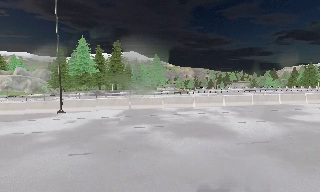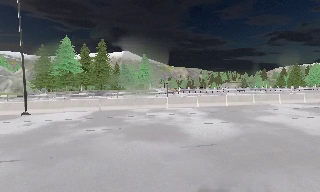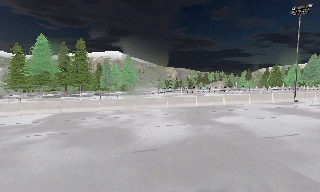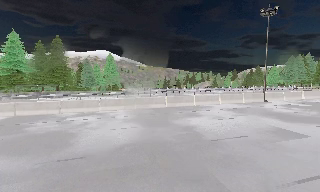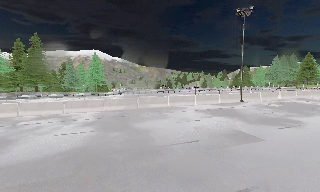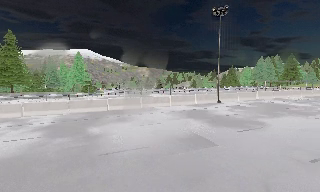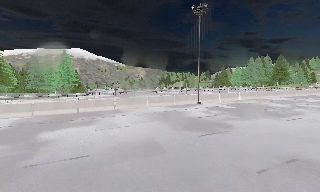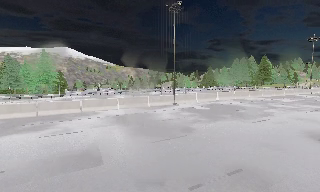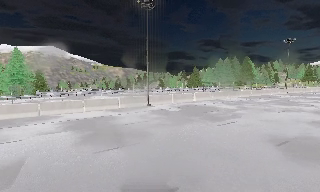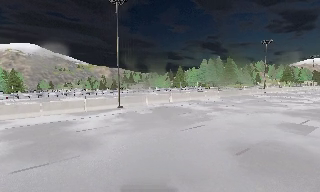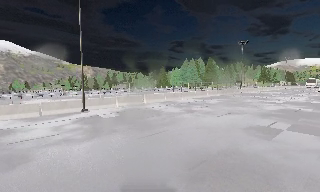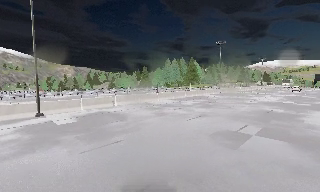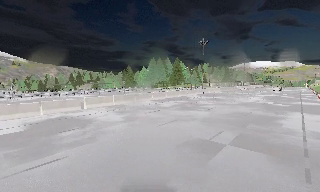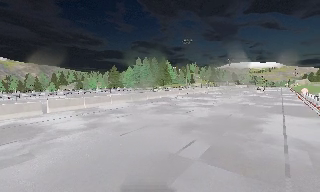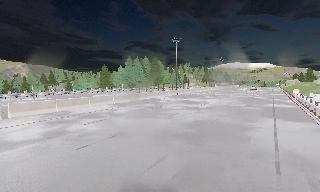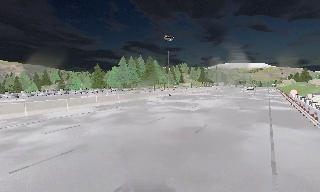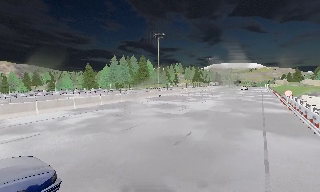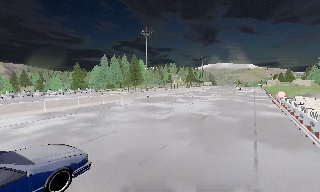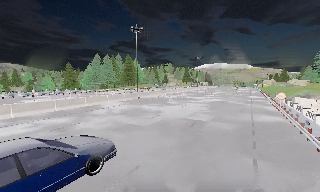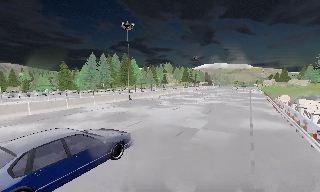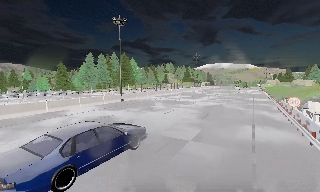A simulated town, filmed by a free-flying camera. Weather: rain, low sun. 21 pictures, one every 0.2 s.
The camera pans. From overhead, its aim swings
clockwise.
The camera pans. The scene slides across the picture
to the left.
0.0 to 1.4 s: The camera swings to its right by about 20 degrees, and the scene slides to the left. It travels to its right, about 16 m, so close, fixed things drift to the left.
1.4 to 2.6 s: The camera swings to its right by about 25 degrees, and the scene slides to the left. It travels to its right and forward, about 12 m, so close, fixed things drift to the left.
2.6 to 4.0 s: The camera travels forward and to its right, about 15 m, so what stands in front looms larger.
The film runs forward here.
